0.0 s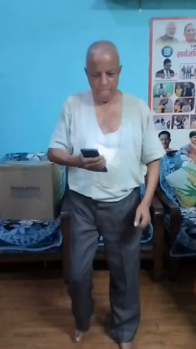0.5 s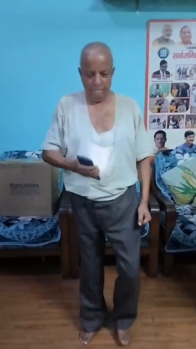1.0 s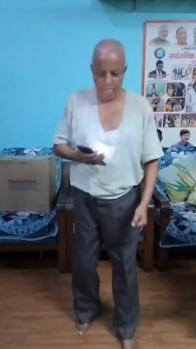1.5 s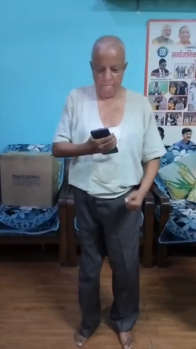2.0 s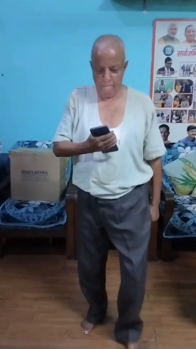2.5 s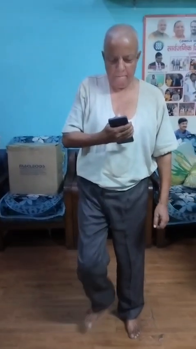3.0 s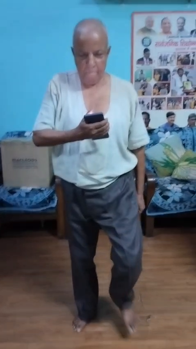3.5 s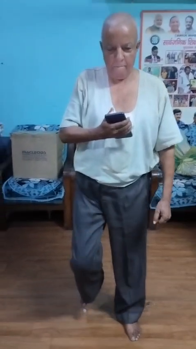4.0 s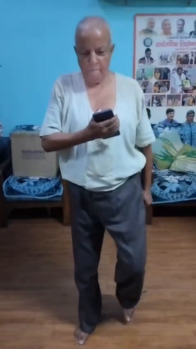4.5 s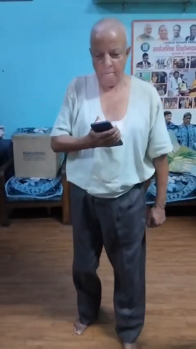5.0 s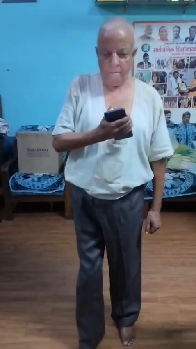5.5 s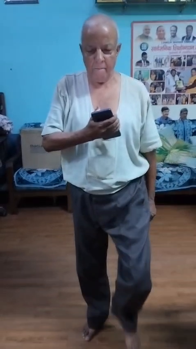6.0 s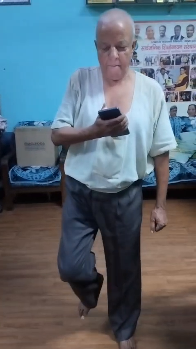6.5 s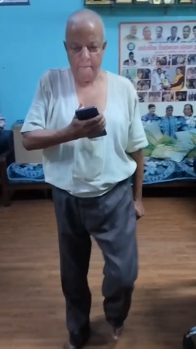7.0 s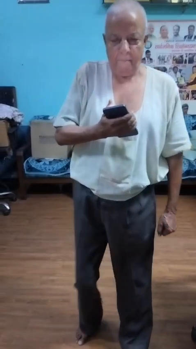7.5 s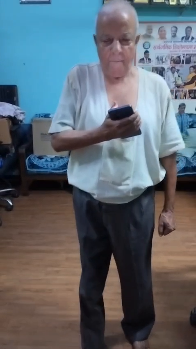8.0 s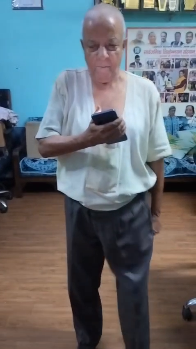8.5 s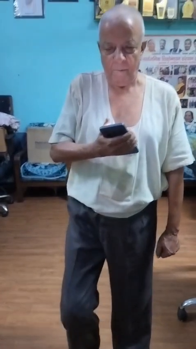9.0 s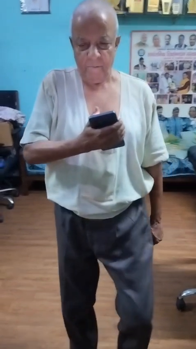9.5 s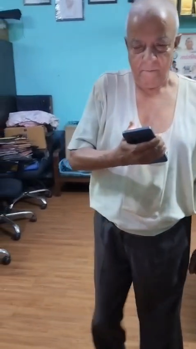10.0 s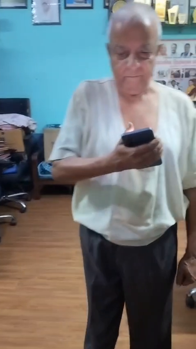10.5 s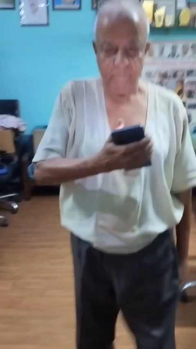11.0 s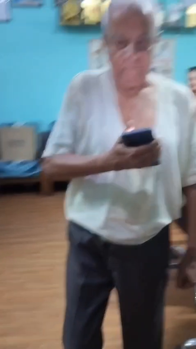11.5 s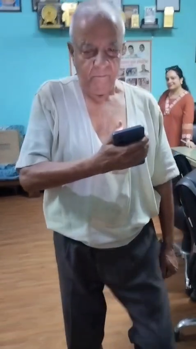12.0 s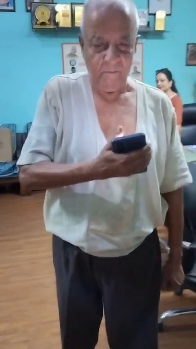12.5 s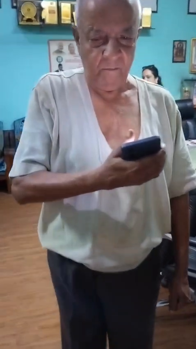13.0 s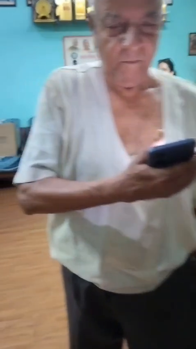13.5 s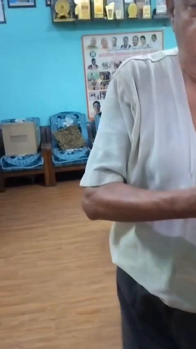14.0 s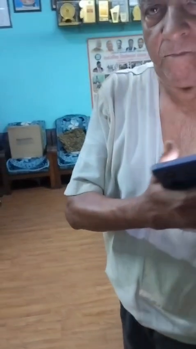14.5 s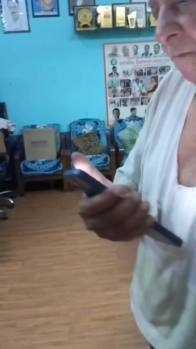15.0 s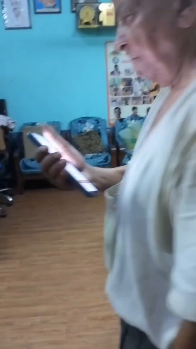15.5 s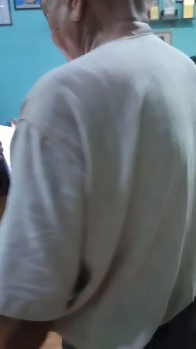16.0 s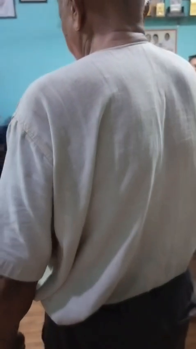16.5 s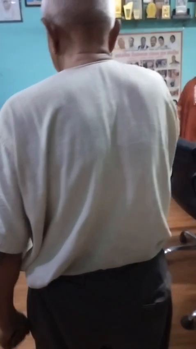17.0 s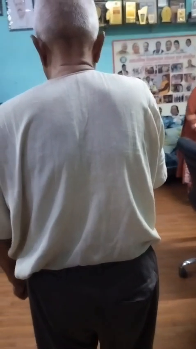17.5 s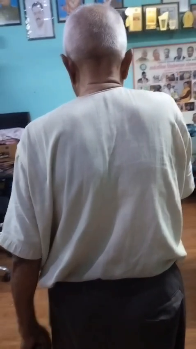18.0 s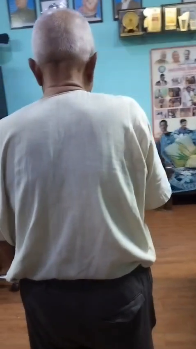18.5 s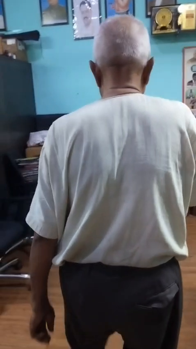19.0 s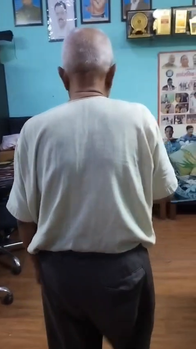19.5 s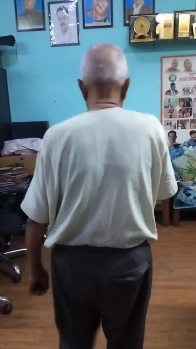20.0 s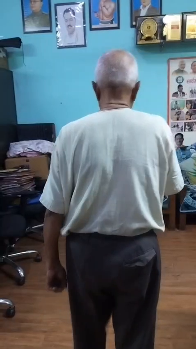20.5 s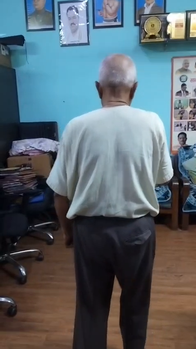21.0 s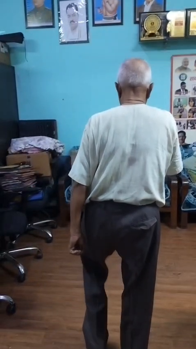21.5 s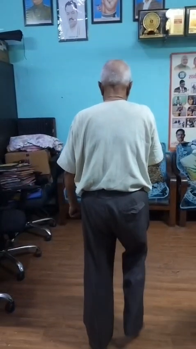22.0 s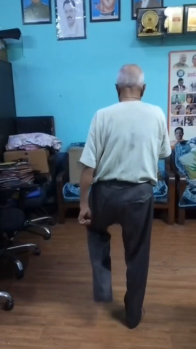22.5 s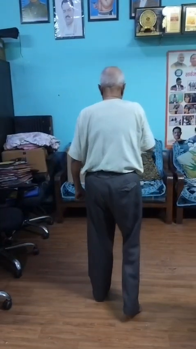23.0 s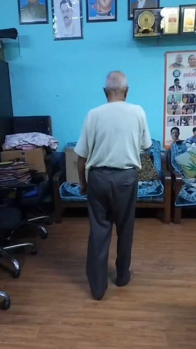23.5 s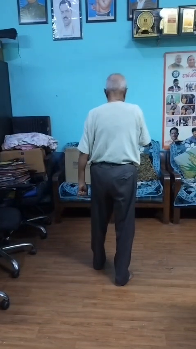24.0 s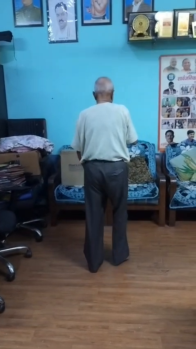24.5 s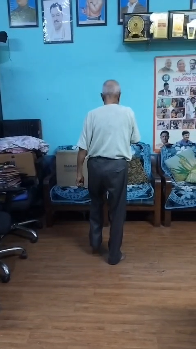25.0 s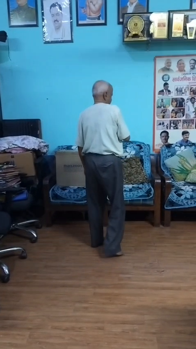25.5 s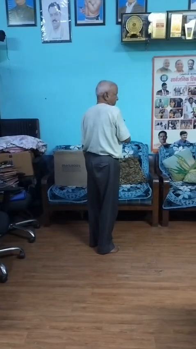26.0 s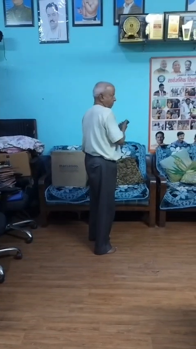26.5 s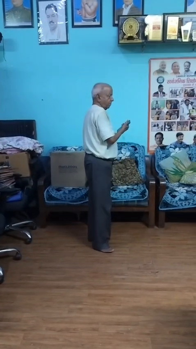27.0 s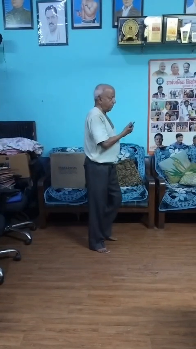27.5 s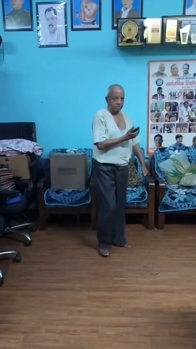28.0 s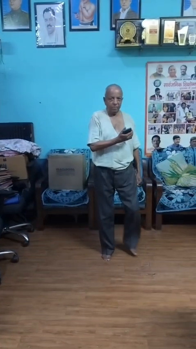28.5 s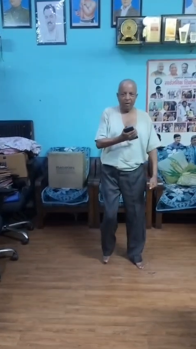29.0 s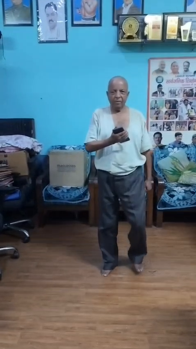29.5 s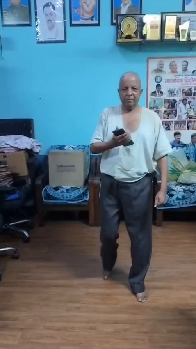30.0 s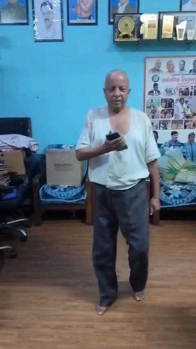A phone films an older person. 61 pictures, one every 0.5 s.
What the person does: Jogging.
